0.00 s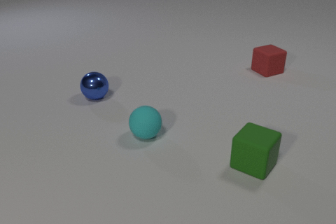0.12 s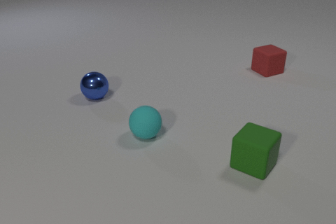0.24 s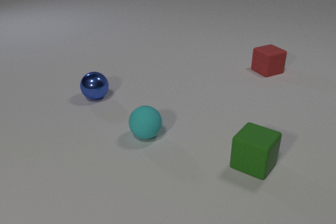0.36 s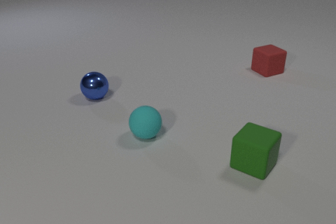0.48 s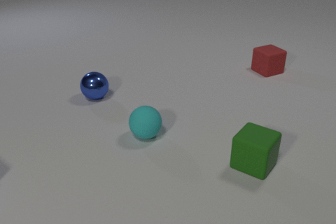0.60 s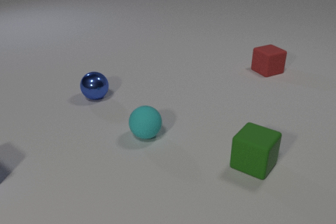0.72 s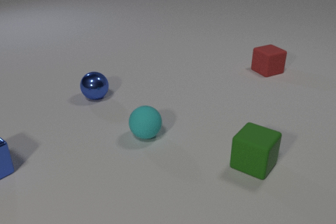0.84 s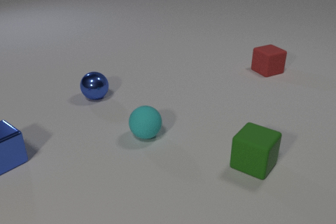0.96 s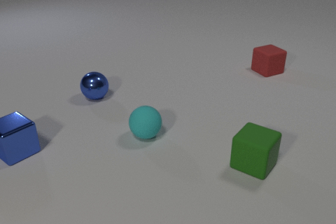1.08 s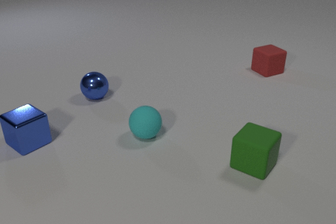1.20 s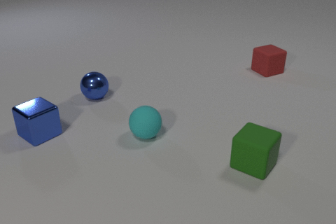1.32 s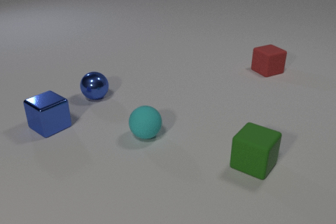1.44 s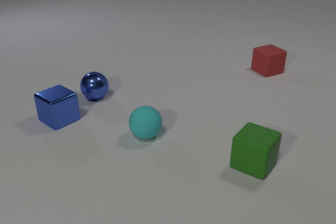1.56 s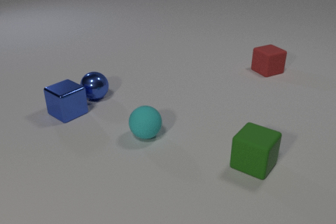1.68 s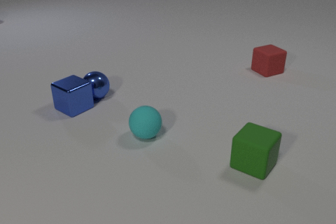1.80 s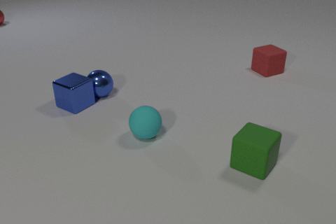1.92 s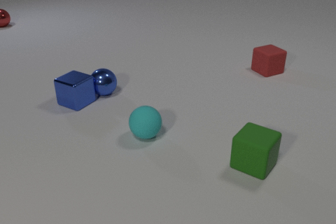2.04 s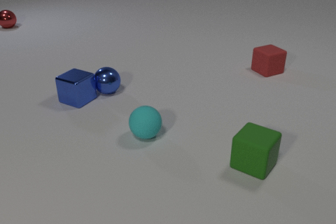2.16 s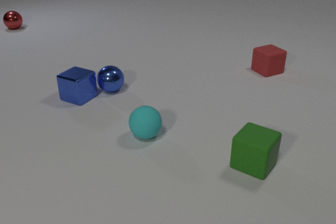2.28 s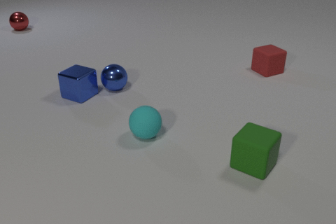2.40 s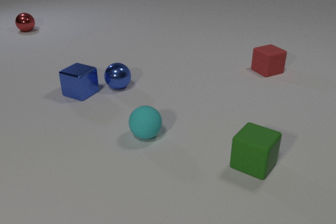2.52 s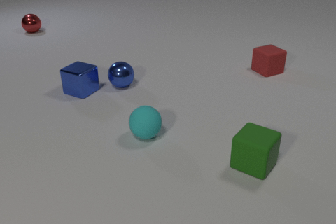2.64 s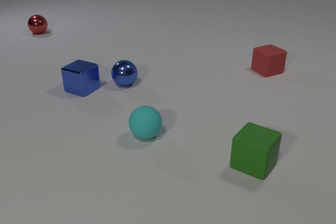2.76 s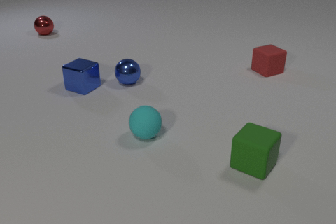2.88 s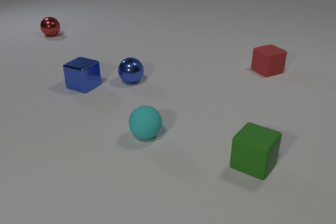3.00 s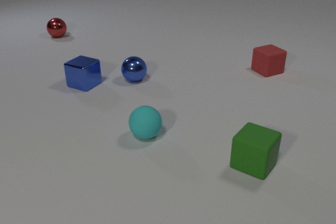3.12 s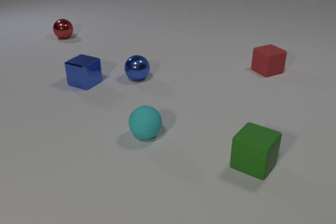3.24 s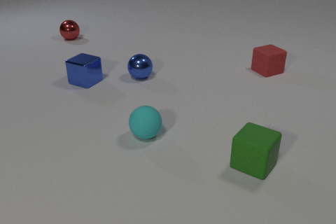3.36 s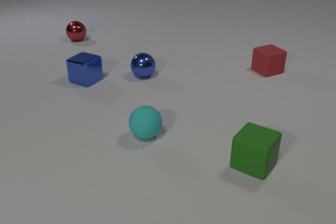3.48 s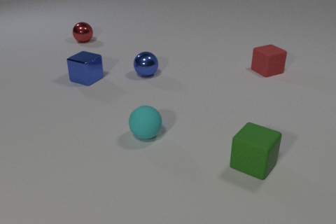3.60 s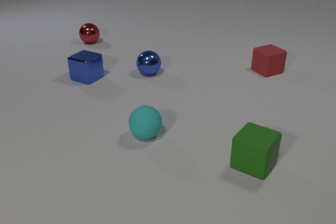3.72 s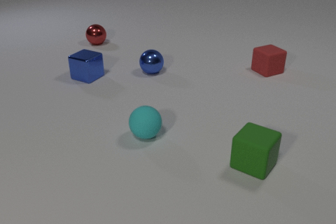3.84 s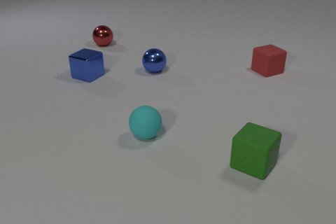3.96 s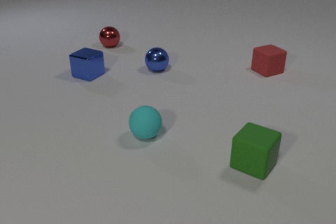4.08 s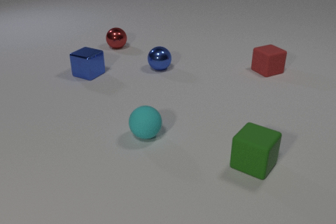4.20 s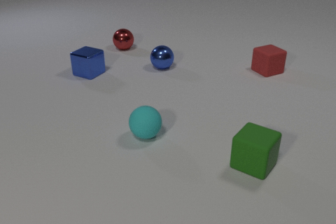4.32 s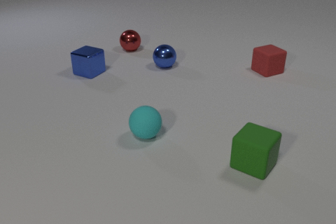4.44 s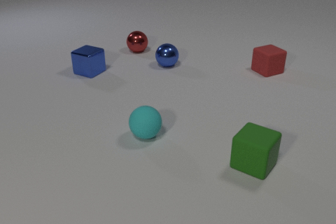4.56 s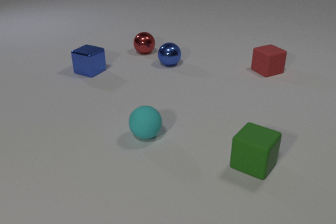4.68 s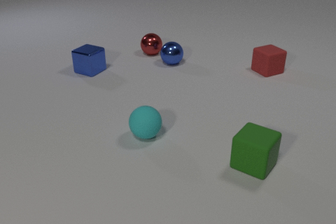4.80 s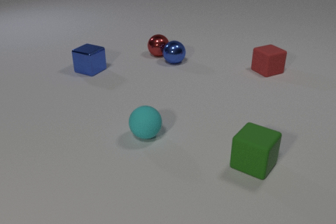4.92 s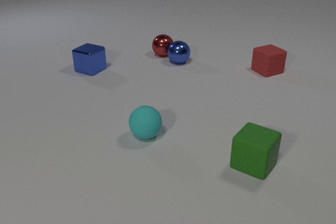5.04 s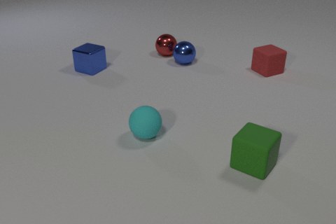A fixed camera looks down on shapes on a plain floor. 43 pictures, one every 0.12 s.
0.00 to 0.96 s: The blue metal cube comes in at the left edge, slides to the right and away from the camera.
0.96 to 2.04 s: The blue metal cube slides away from the camera and to the right. The blue metal sphere rolls to the right and away from the camera. The red metal sphere comes in at the left edge, rolls toward the camera and to the right. The blue metal cube and the blue metal sphere collide.
2.04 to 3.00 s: The blue metal cube slides away from the camera. The blue metal sphere rolls to the right and away from the camera. The red metal sphere rolls toward the camera and to the right.
3.00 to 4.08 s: The blue metal cube slides away from the camera. The blue metal sphere rolls away from the camera and to the right. The red metal sphere rolls to the right and toward the camera.
4.08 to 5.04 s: The blue metal cube slides away from the camera. The blue metal sphere rolls to the right and away from the camera. The red metal sphere rolls to the right and toward the camera. The blue metal sphere and the red metal sphere collide.
Are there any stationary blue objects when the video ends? no.
How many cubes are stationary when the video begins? 2.
Are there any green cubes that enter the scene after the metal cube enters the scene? no.
